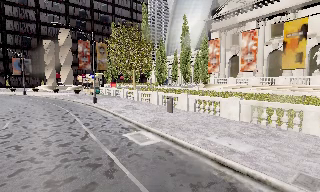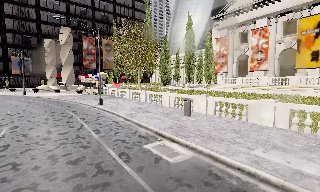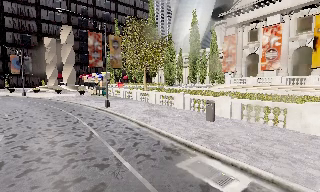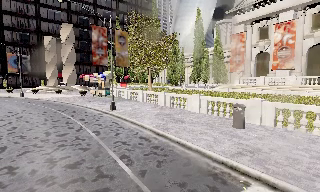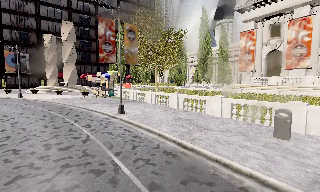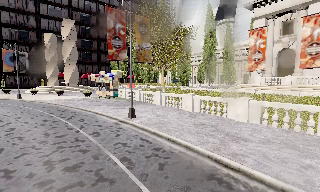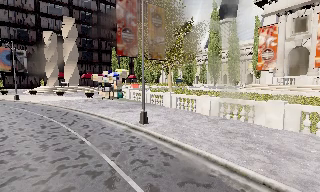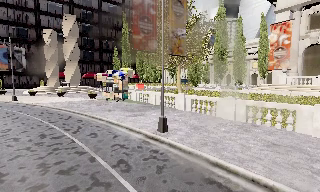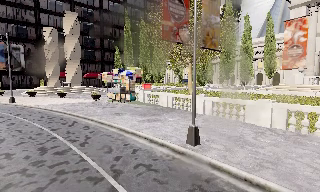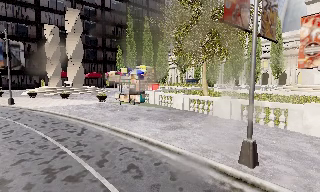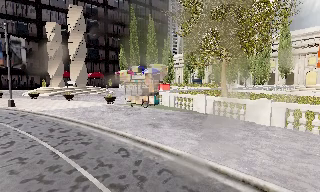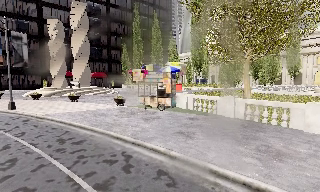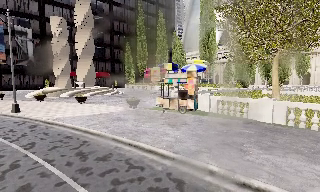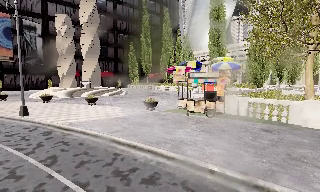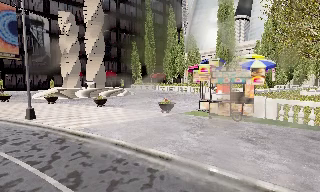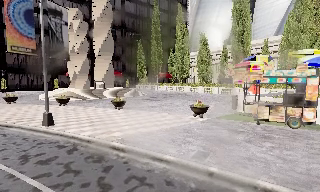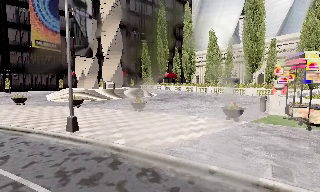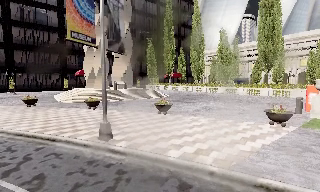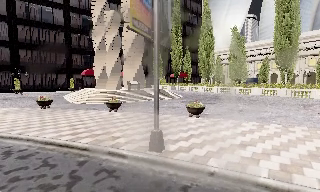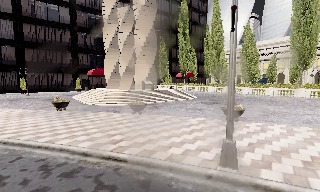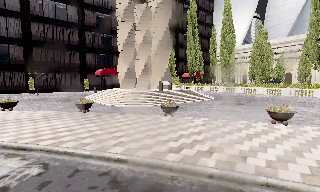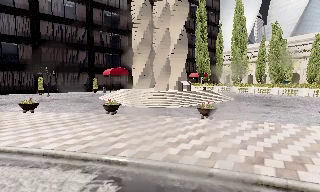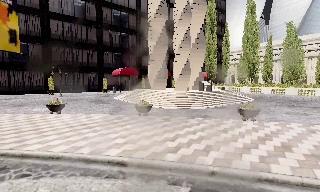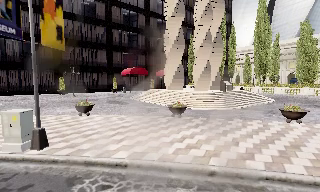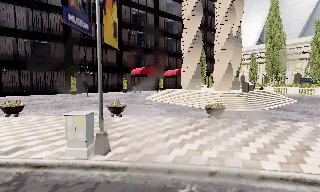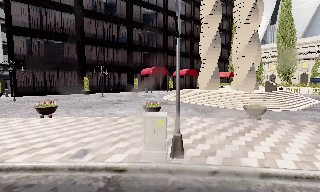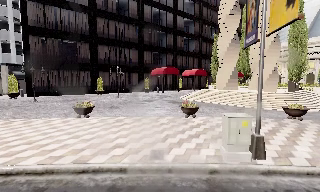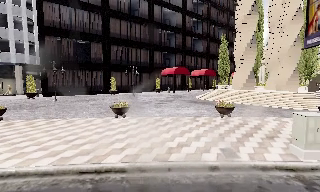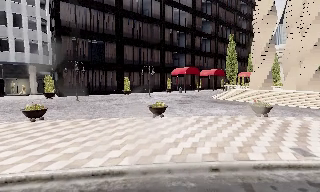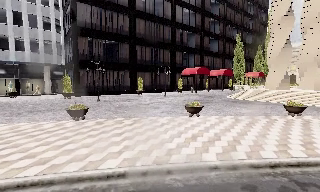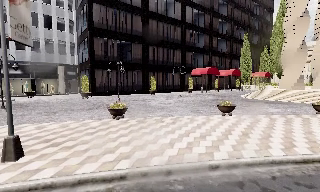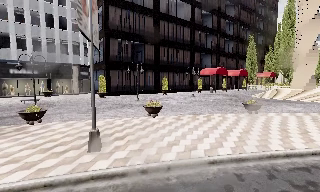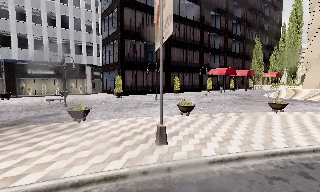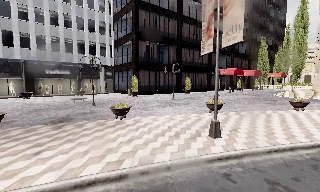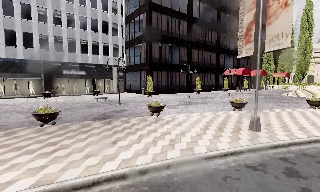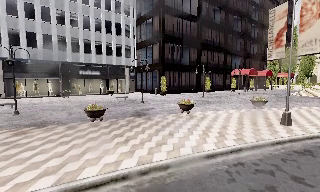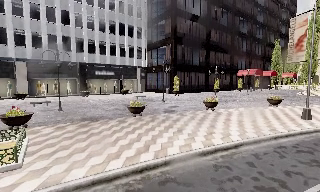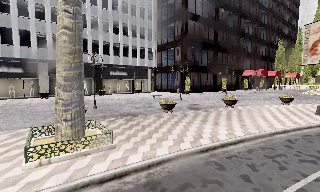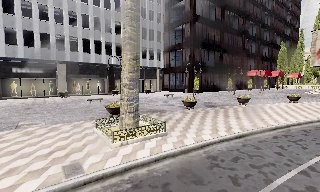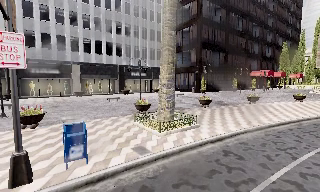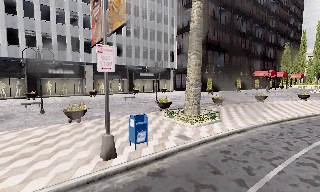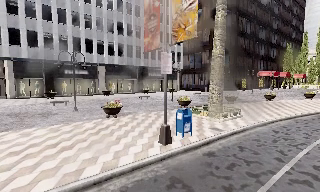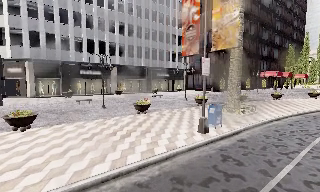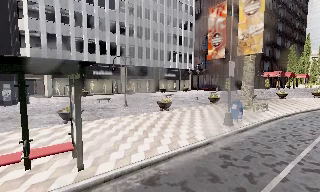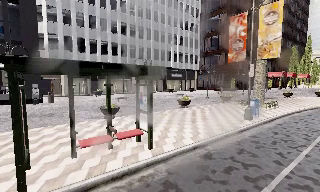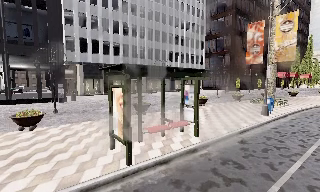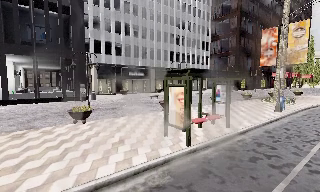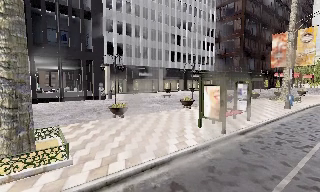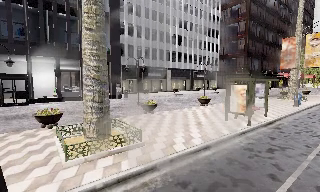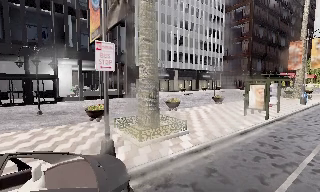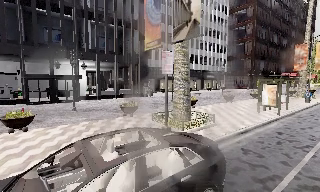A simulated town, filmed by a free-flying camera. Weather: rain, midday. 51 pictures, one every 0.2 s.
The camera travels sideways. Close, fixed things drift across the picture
to the right.
0.0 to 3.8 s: The camera travels to its left and forward, about 35 m, so close, fixed things drift to the right.
3.8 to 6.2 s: The camera travels to its left, about 30 m, so close, fixed things drift to the right.
6.2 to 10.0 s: The camera travels to its left and backward, about 45 m, so close, fixed things drift to the right.
The film runs forward here.
